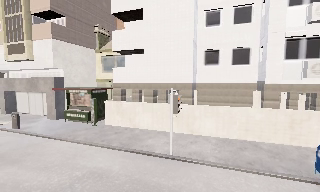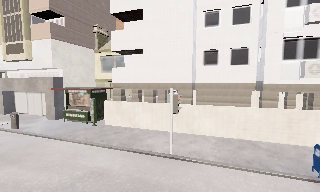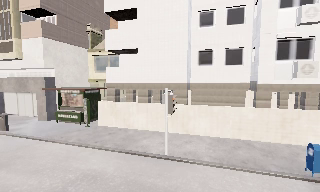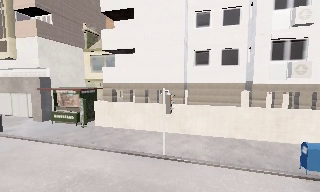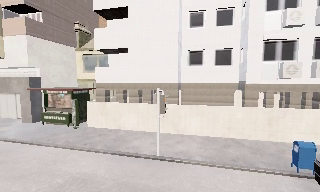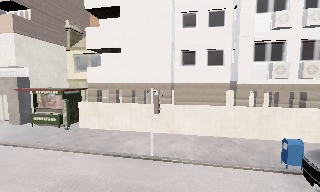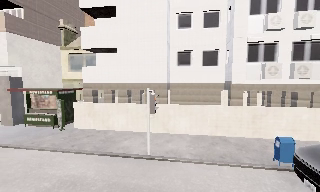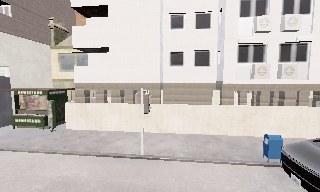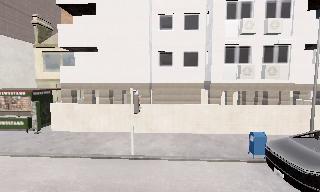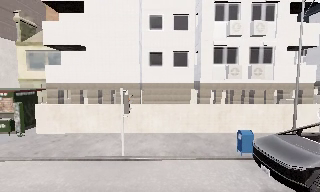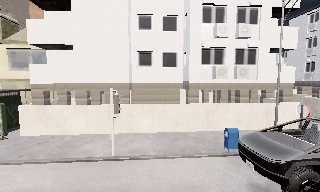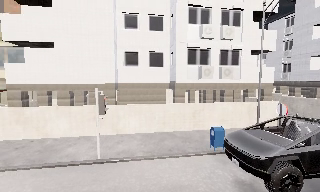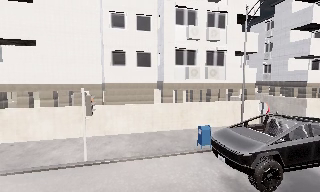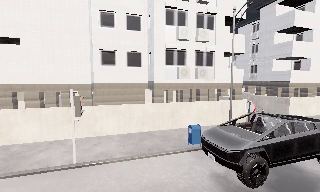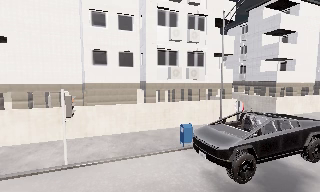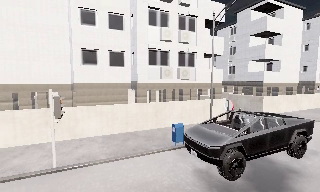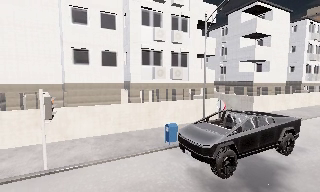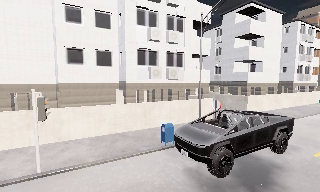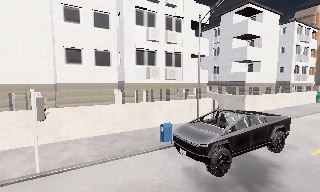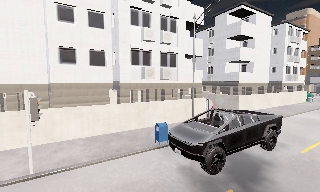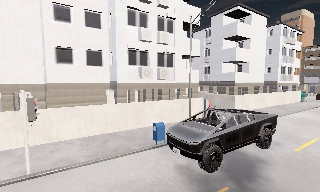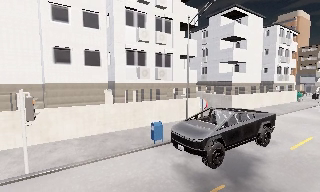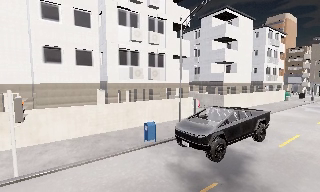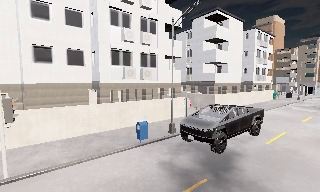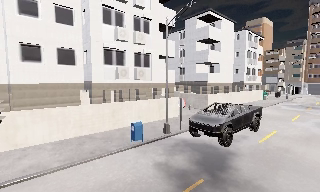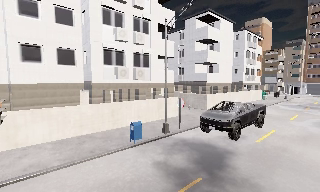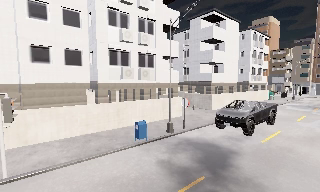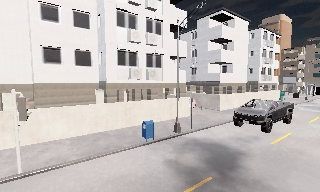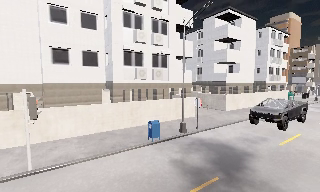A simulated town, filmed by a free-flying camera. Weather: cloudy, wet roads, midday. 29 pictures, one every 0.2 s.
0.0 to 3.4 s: The camera swings to its right by about 50 degrees, and the scene slides to the left. It travels to its left, about 0.5 m.
3.4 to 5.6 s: The camera travels backward, about 0.5 m, so what stands in front gets smaller.
The film runs backward here.
